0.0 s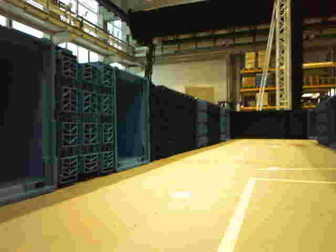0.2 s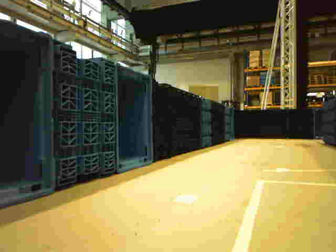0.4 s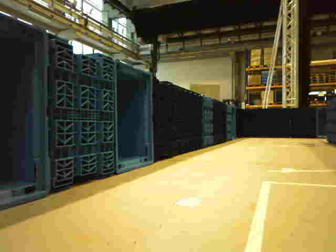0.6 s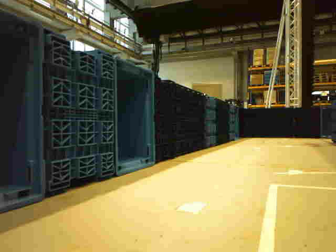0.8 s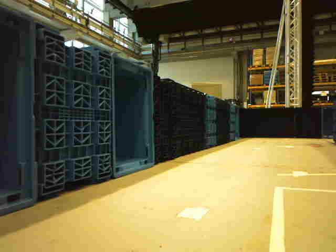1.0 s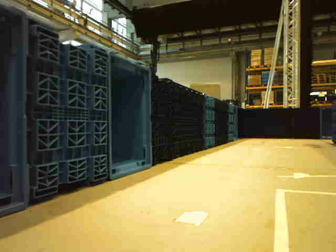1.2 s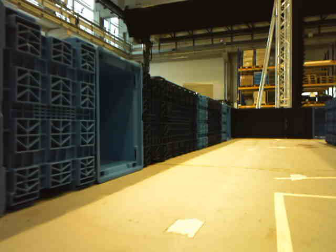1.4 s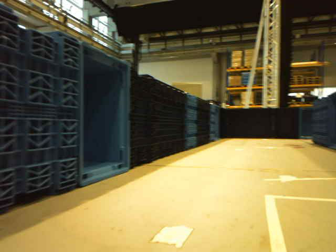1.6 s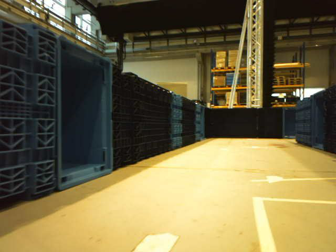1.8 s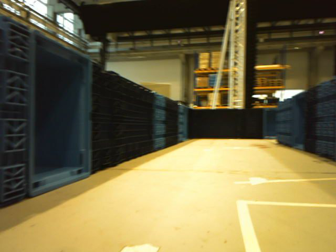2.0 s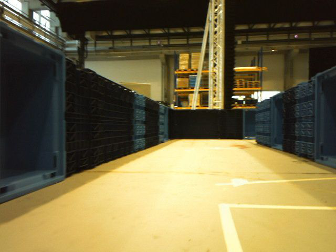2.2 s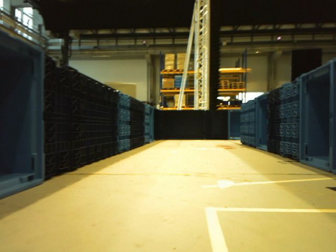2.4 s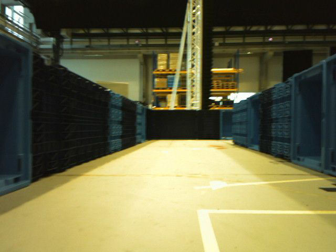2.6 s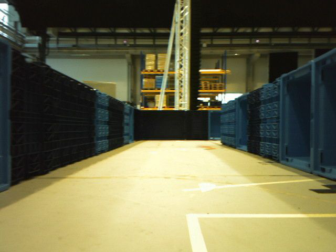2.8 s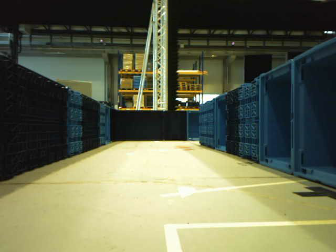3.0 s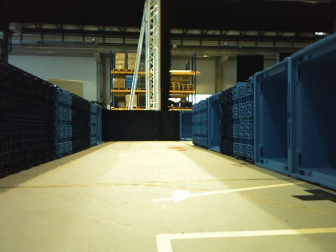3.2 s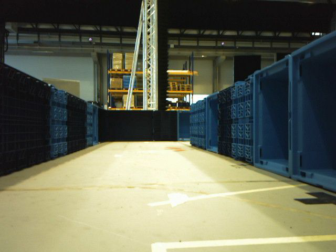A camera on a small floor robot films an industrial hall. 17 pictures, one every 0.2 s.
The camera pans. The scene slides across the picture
to the left.
The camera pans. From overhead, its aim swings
clockwise.
0.0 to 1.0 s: The camera travels forward, about 0.2 m, so what stands in front looms larger.
1.0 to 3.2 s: The scene slides to the left, as the camera pans about 30 degrees to its right. It travels forward, about 0.4 m, so what stands in front looms larger.
The film runs forward here.
